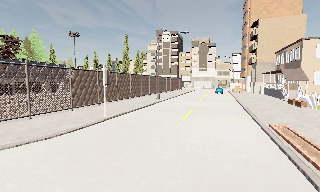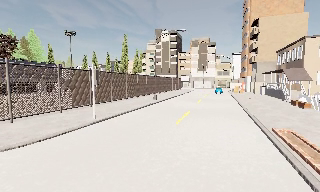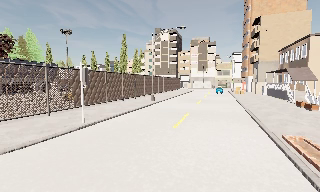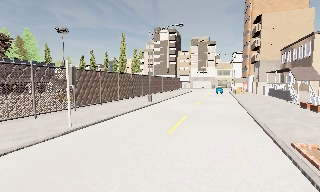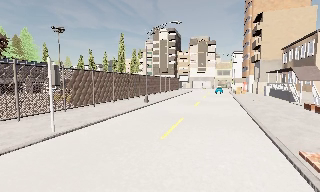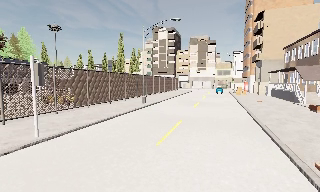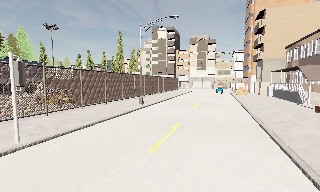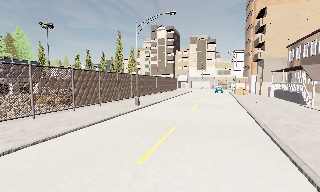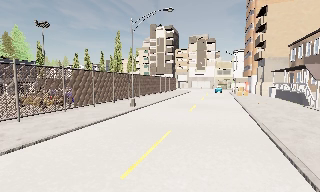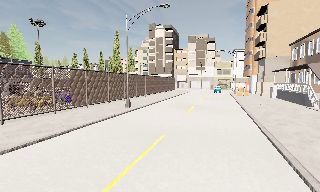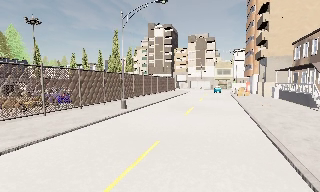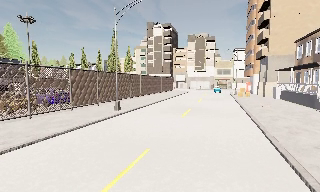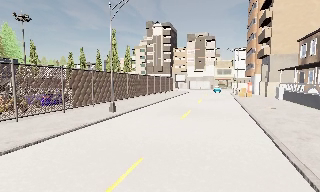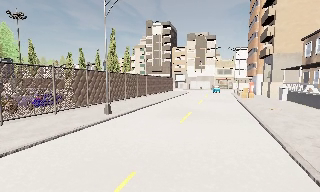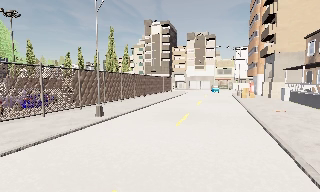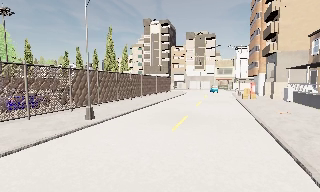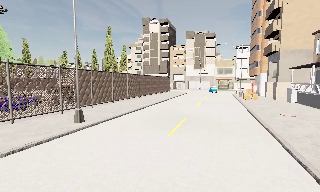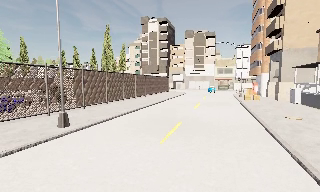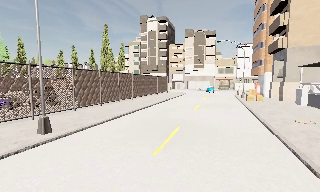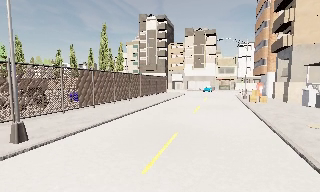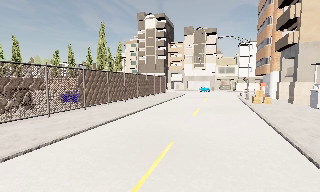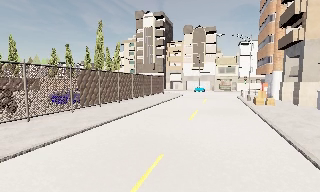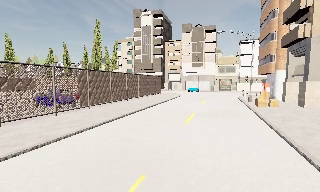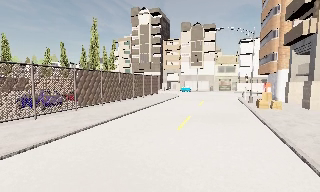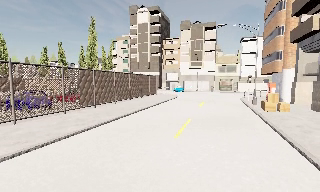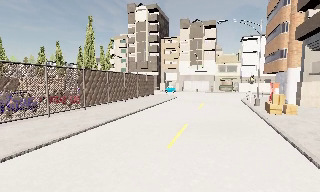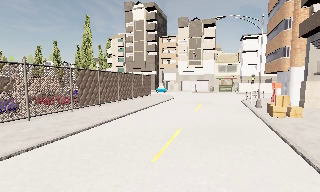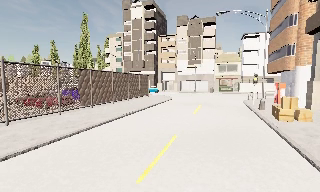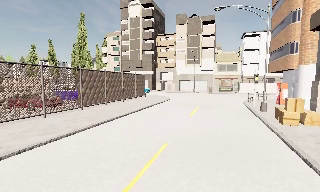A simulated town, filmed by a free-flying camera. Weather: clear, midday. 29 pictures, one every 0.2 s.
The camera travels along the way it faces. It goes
forward.
0.0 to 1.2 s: The camera travels forward, about 4.5 m, so what stands in front looms larger.
1.2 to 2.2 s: The camera travels forward and to its right, about 3.5 m, so what stands in front looms larger.
2.2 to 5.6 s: The camera travels forward, about 16 m, so what stands in front looms larger.
The film runs forward here.
